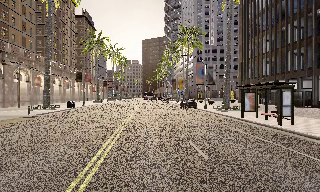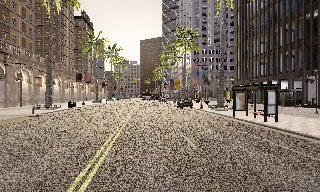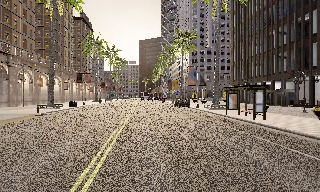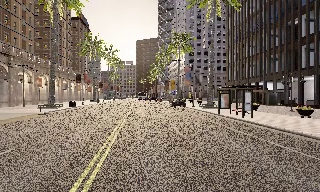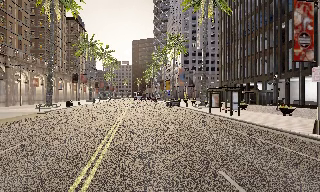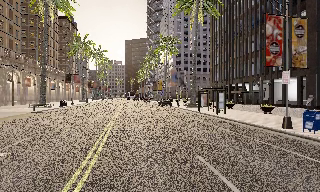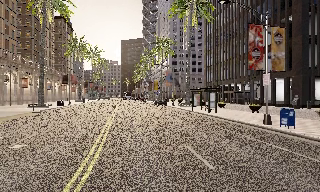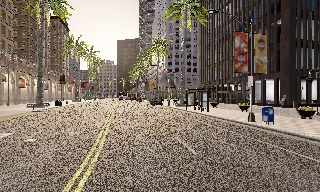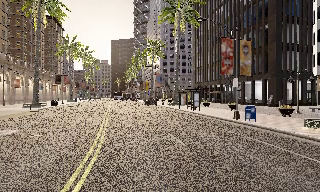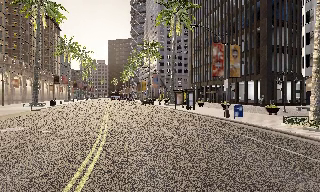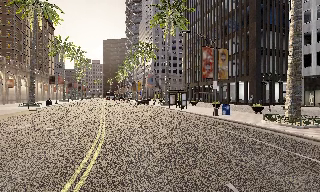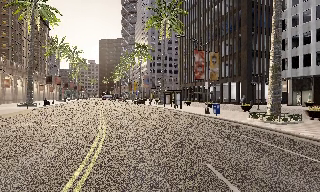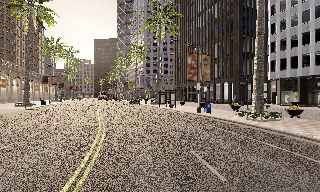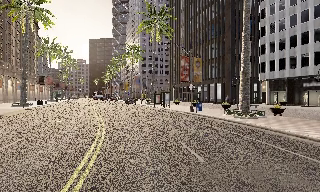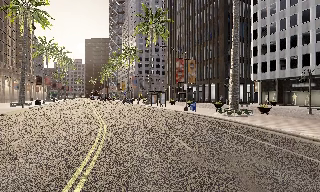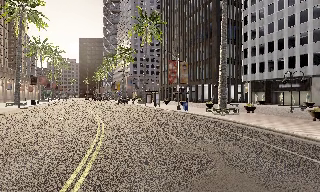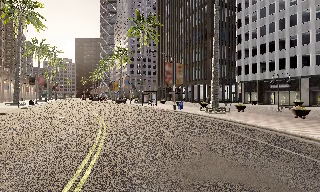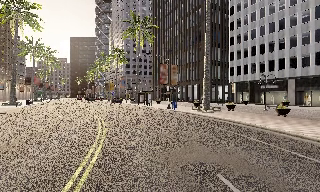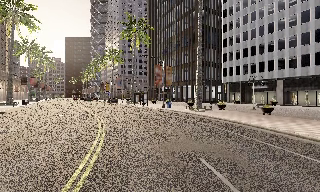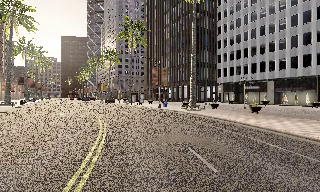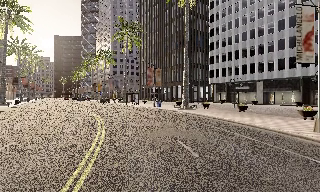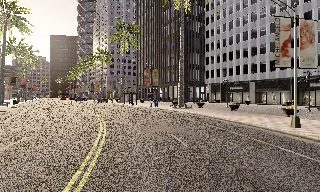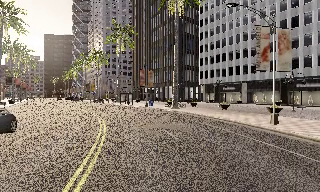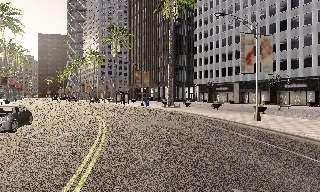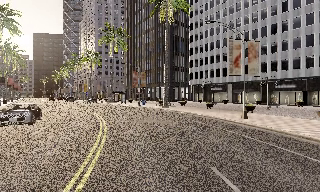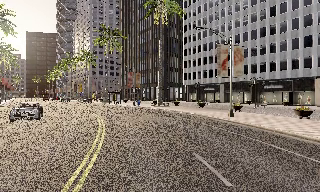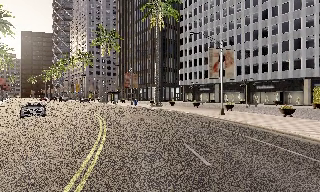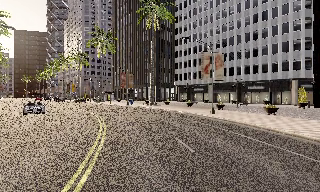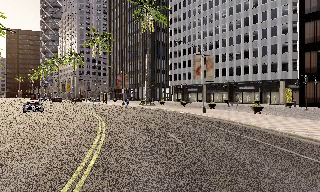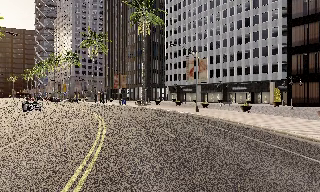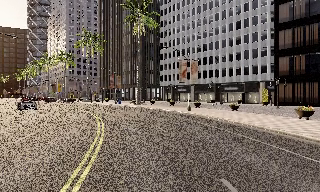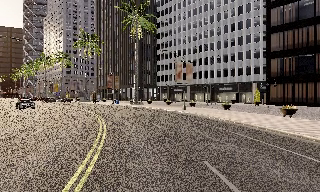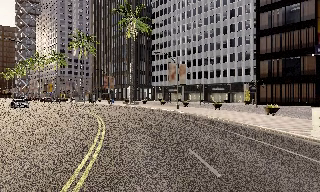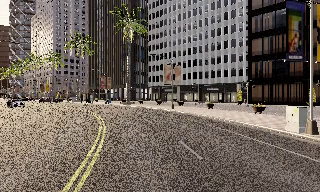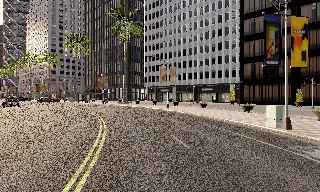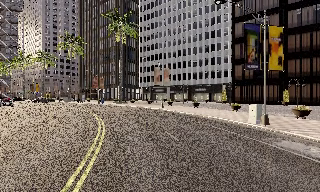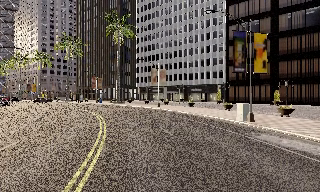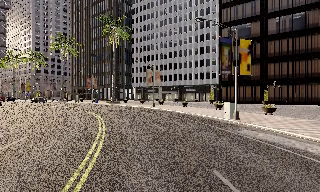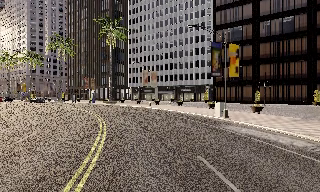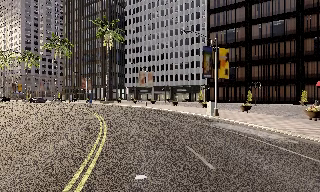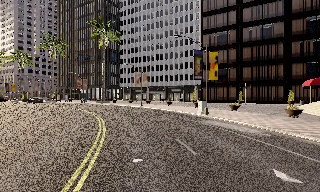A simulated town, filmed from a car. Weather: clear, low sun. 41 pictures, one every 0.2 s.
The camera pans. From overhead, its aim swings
clockwise.
The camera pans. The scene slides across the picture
to the left.
0.0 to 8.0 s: The camera swings to its right by about 60 degrees, and the scene slides to the left. It travels backward, about 40 m.
The film runs backward here.
